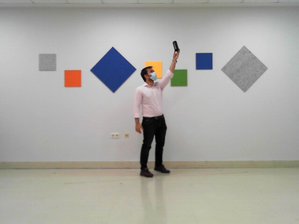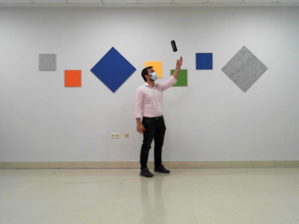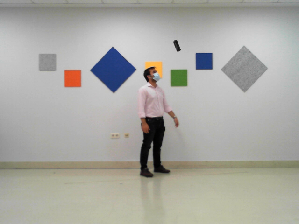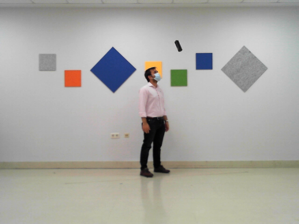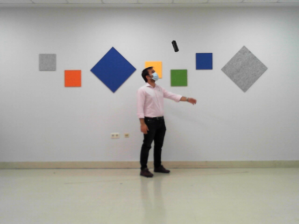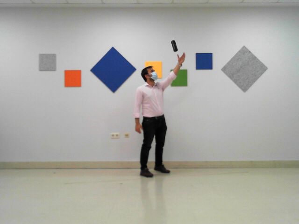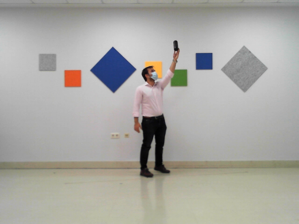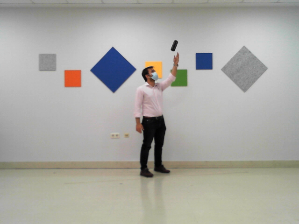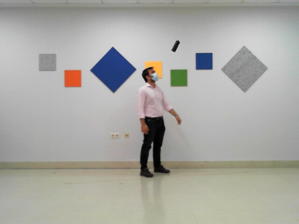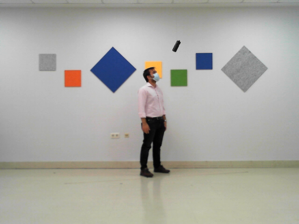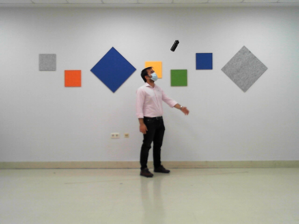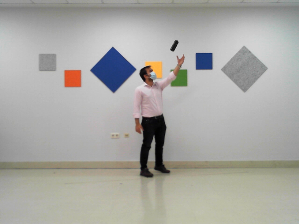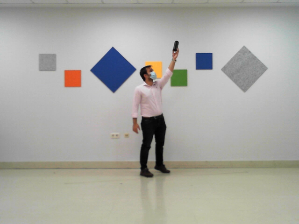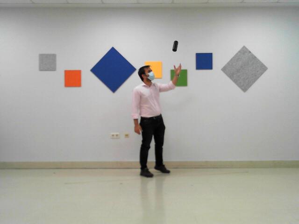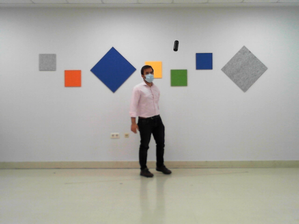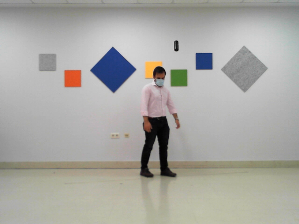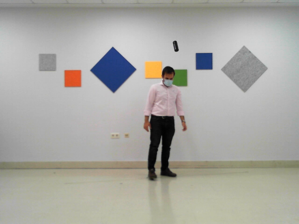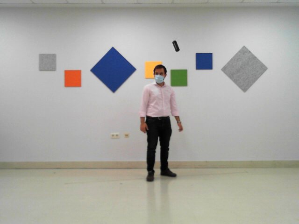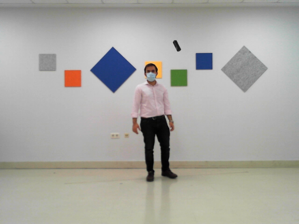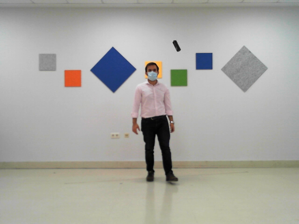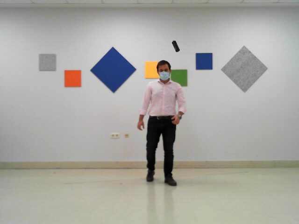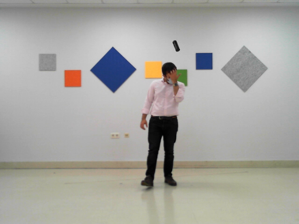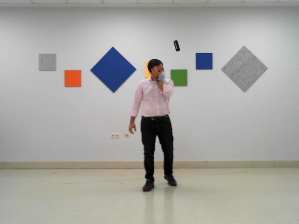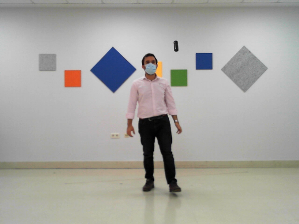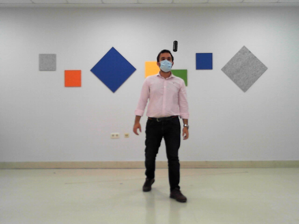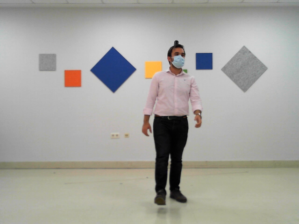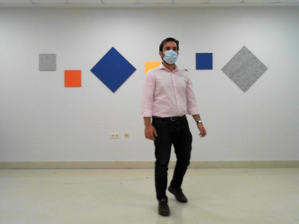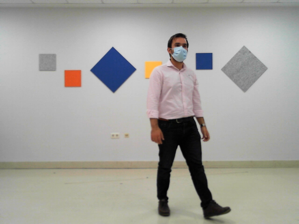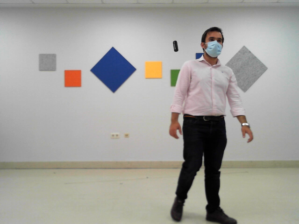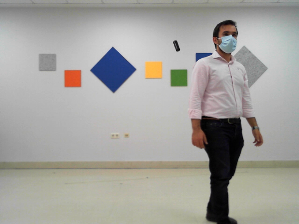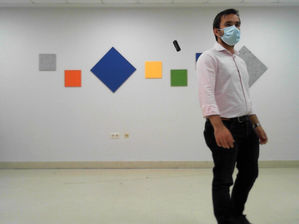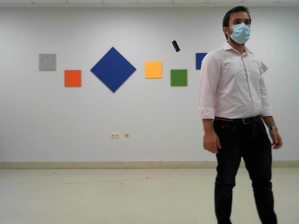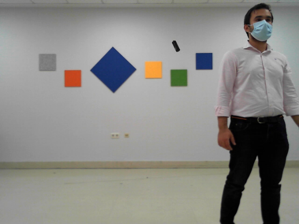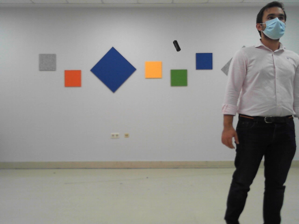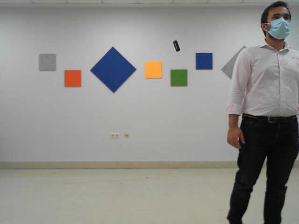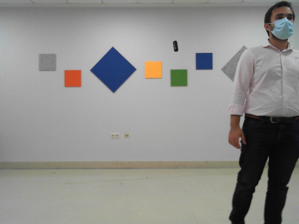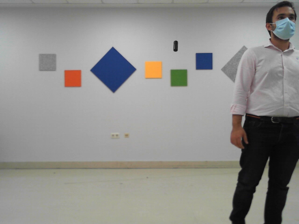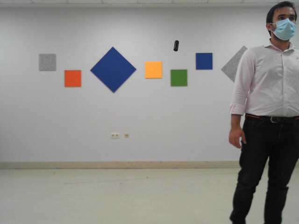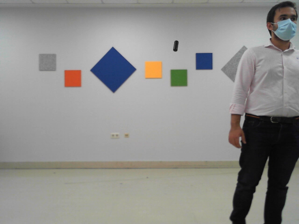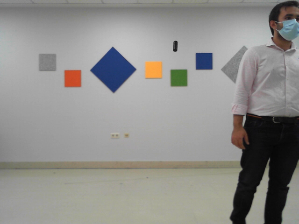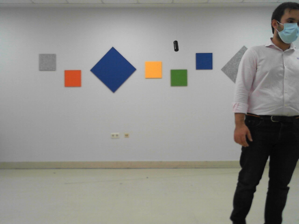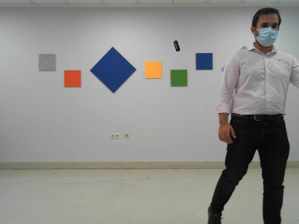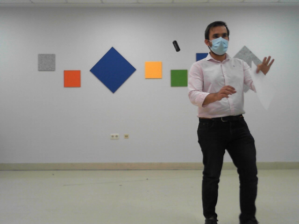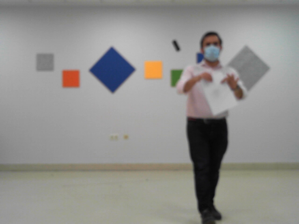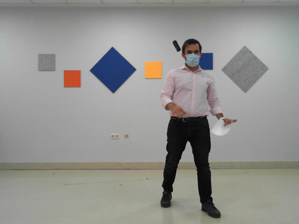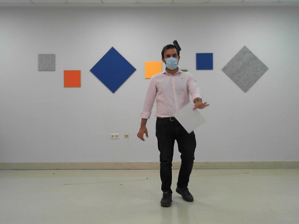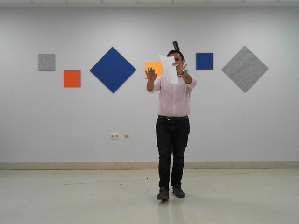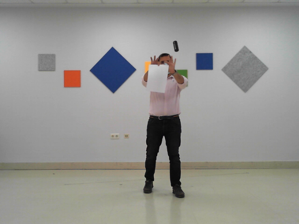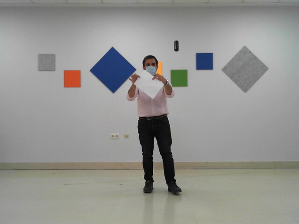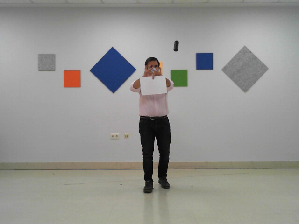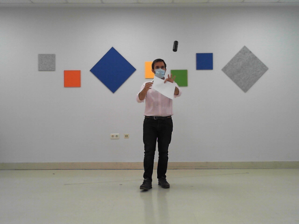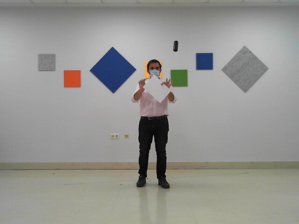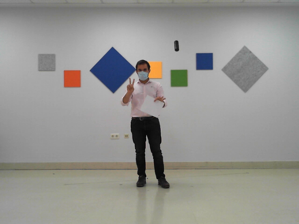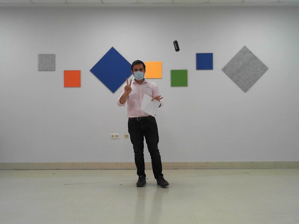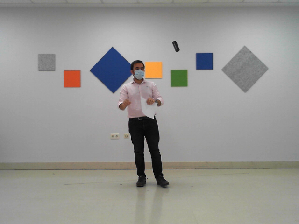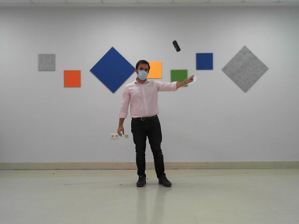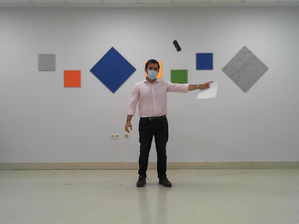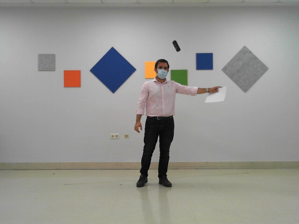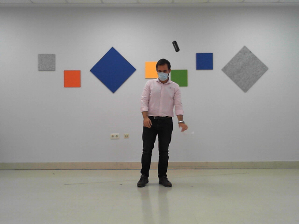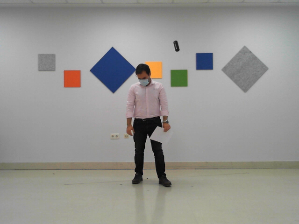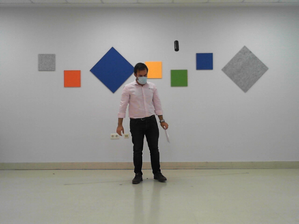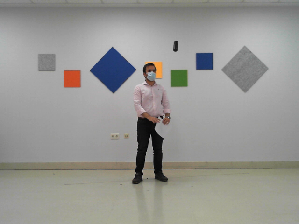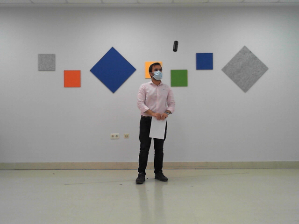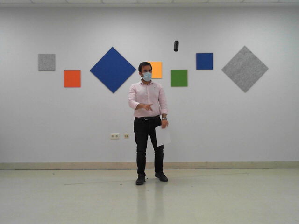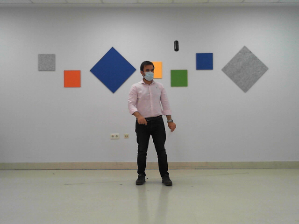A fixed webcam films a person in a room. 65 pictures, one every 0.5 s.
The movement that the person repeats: Reach up for a bottle in a high position, left hand.
